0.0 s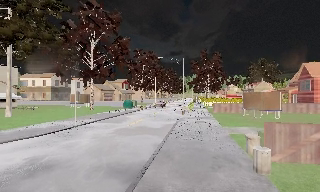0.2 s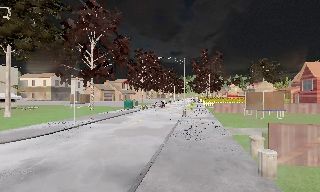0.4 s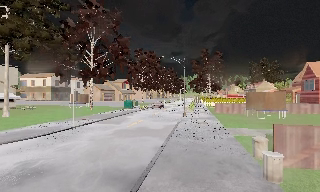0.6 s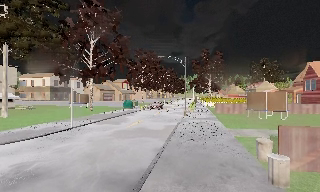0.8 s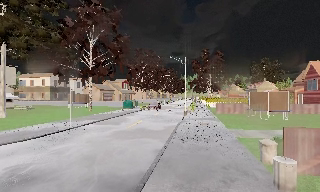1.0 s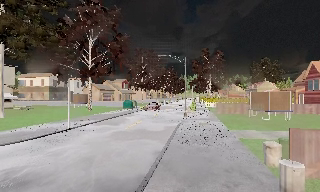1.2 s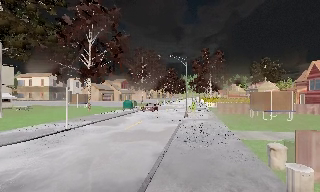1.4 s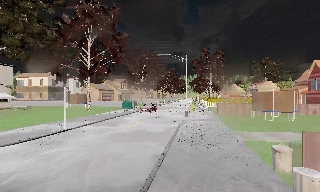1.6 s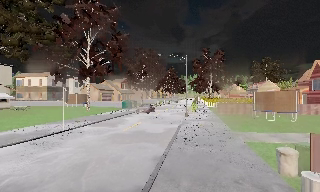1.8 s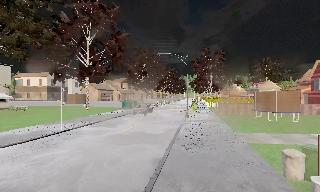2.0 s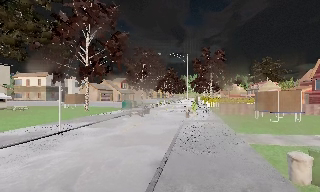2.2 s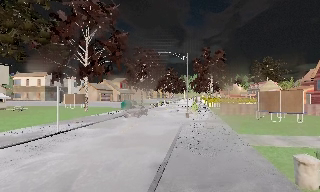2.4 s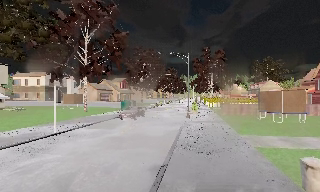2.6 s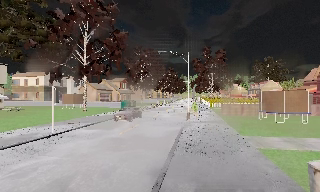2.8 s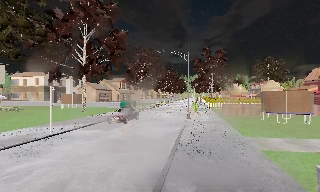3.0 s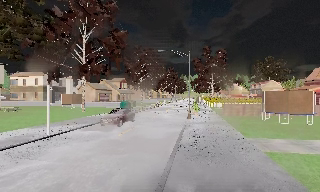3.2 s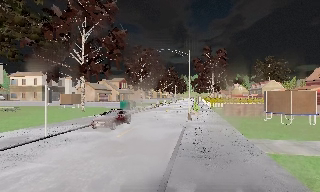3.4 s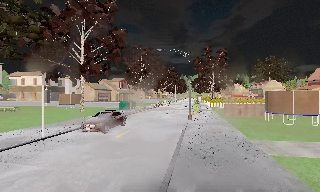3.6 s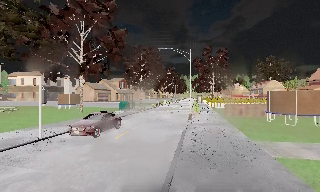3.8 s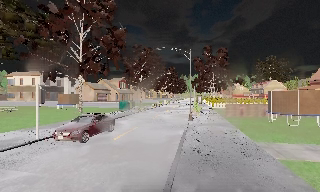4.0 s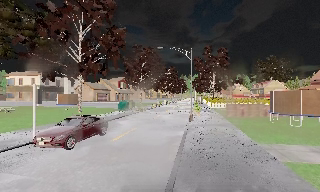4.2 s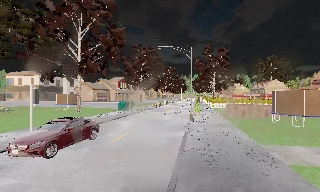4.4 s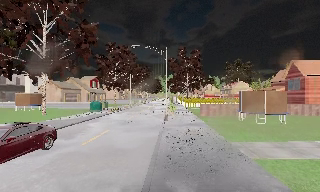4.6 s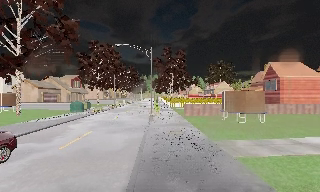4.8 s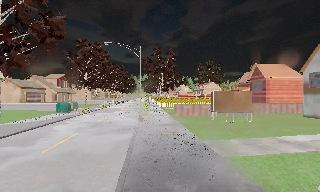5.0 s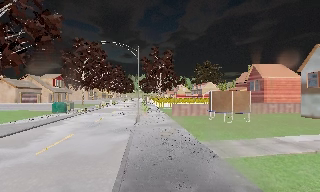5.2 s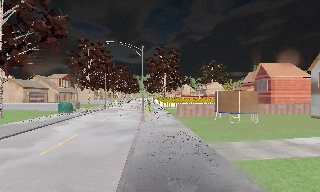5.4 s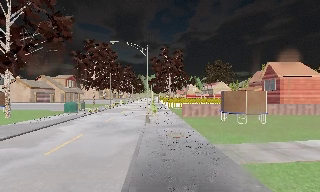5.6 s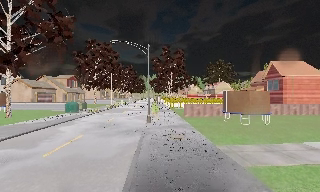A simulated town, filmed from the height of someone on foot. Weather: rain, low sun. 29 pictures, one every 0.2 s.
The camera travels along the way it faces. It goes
forward.
0.0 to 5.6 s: The camera swings to its right by about 15 degrees, and the scene slides to the left. It travels forward, about 6 m, so what stands in front looms larger.
The film runs forward here.
